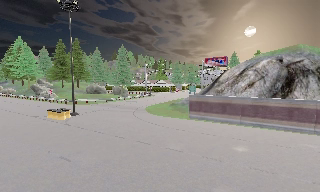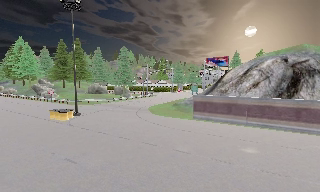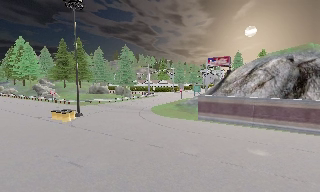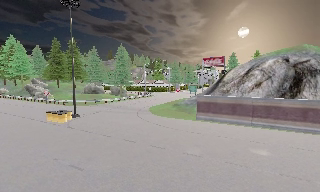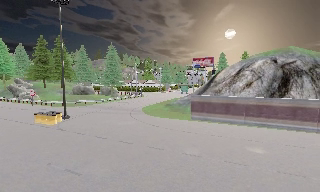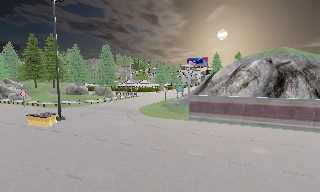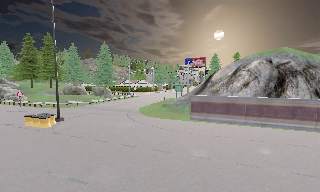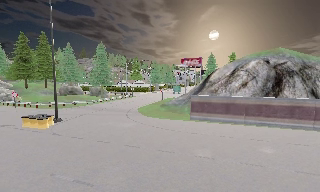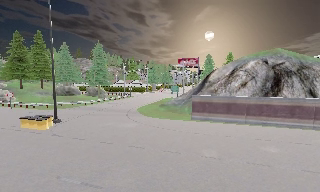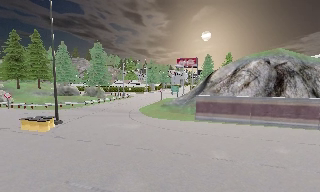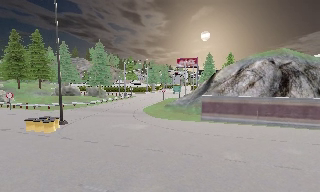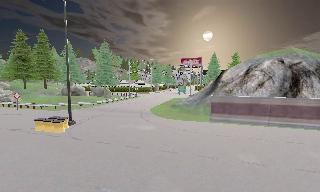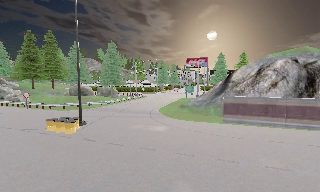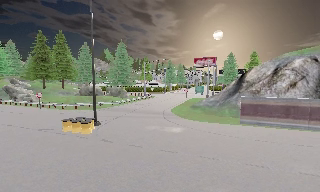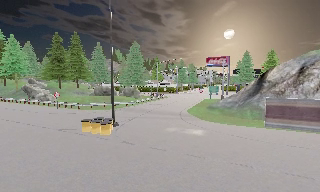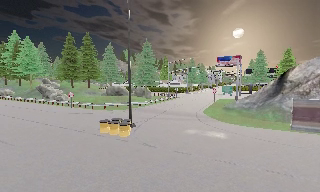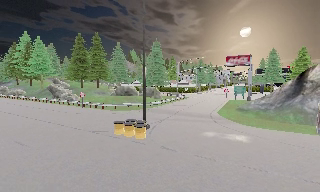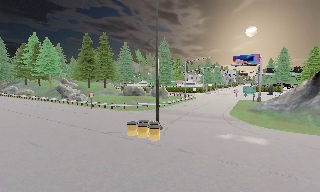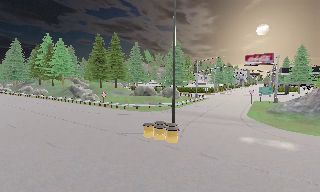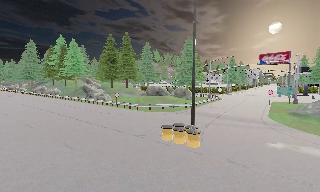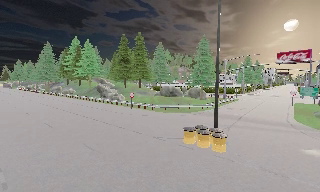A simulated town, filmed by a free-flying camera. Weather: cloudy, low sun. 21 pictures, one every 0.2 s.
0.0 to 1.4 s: The camera pans to its right, which is clockwise from overhead, by about 10 degrees. It travels to its left and forward, about 3 m.
1.4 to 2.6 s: The camera travels to its left, about 4 m, so close, fixed things drift to the right.
2.6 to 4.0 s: The camera pans to its left, which is counterclockwise from overhead, by about 20 degrees. It travels to its left and forward, about 6 m, so close, fixed things drift to the right.
The film runs forward here.
